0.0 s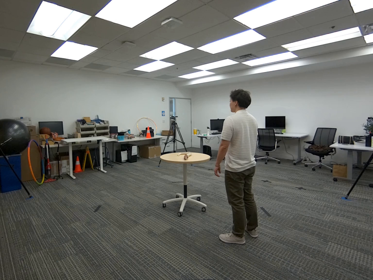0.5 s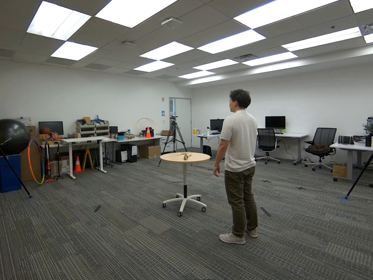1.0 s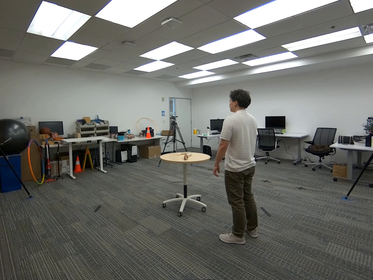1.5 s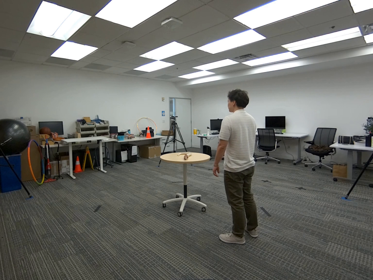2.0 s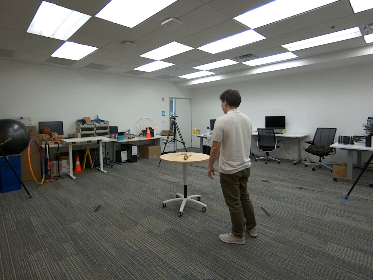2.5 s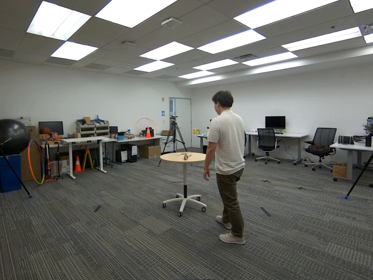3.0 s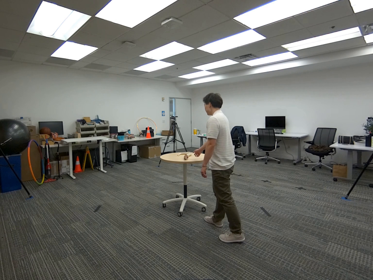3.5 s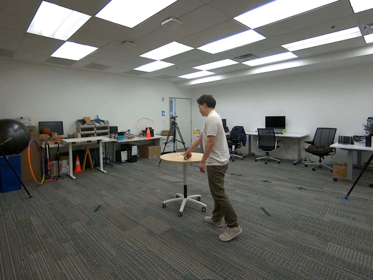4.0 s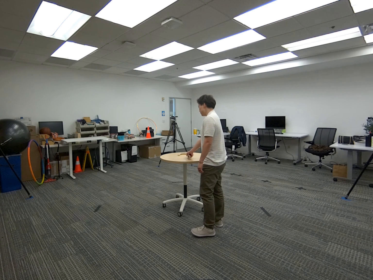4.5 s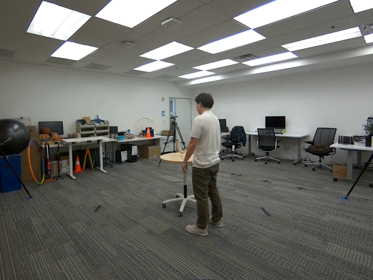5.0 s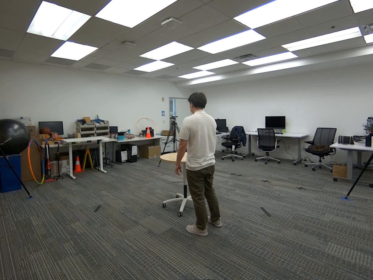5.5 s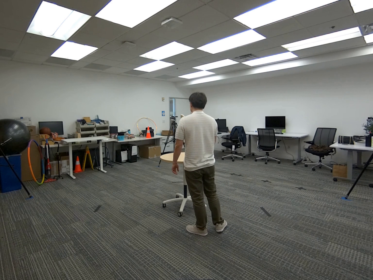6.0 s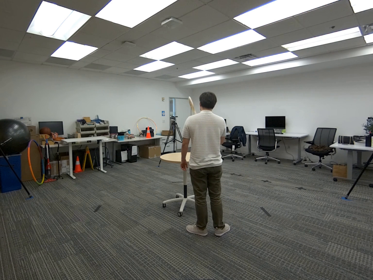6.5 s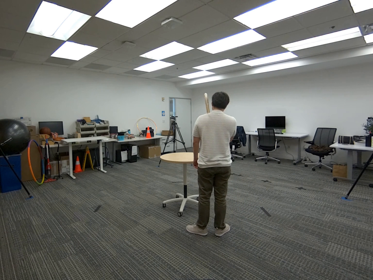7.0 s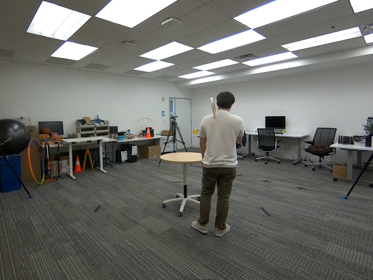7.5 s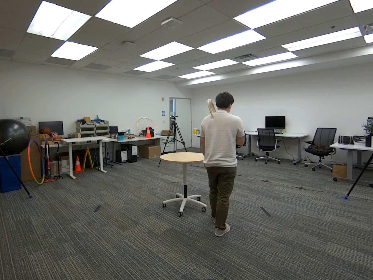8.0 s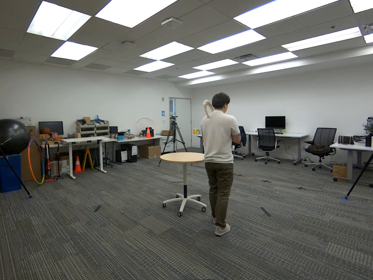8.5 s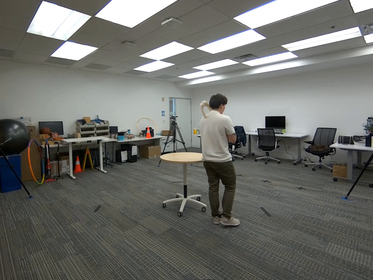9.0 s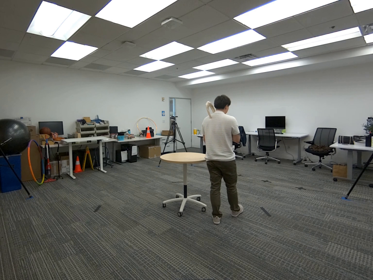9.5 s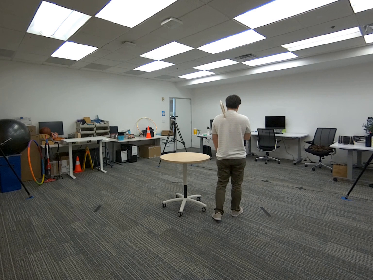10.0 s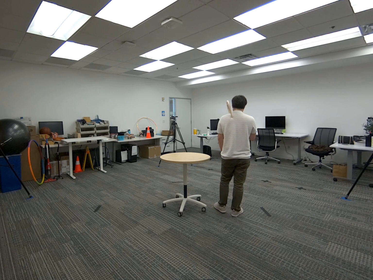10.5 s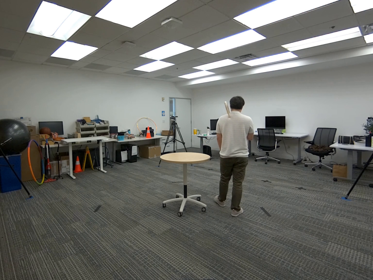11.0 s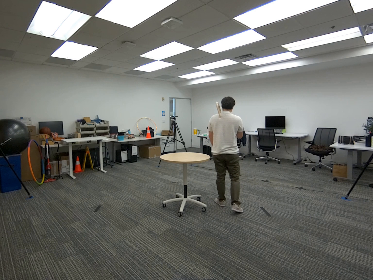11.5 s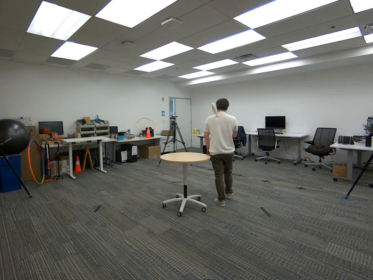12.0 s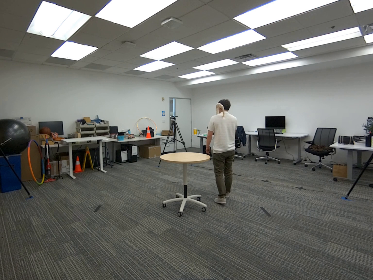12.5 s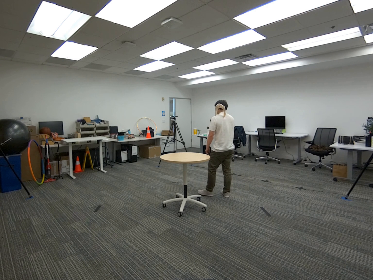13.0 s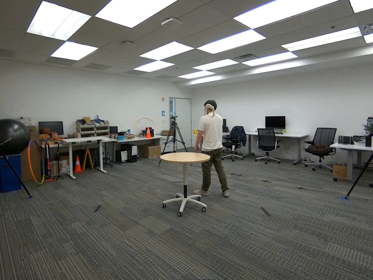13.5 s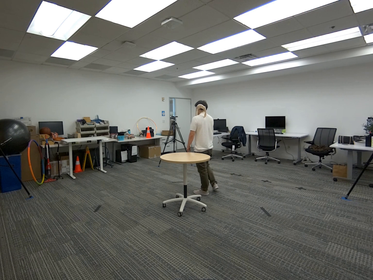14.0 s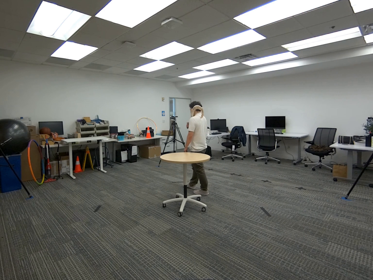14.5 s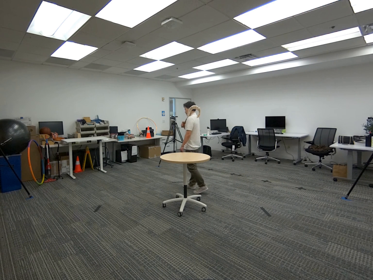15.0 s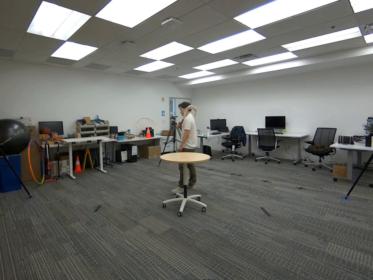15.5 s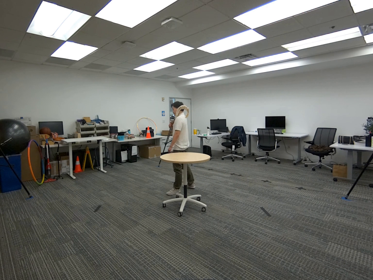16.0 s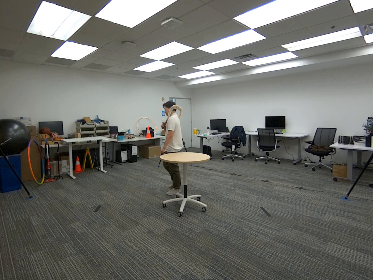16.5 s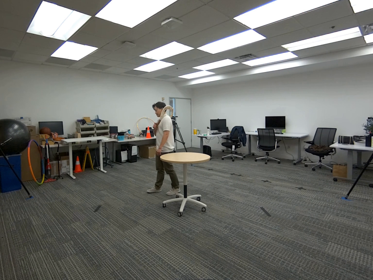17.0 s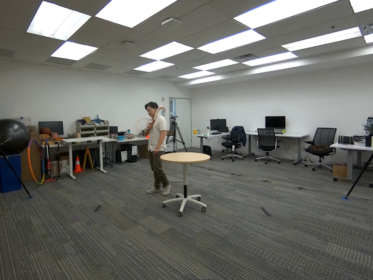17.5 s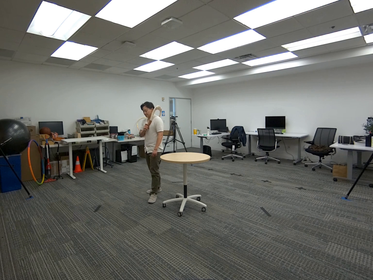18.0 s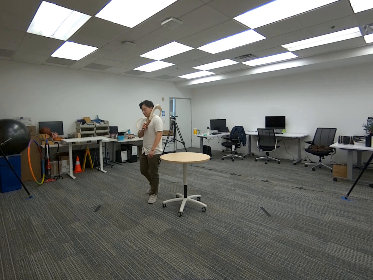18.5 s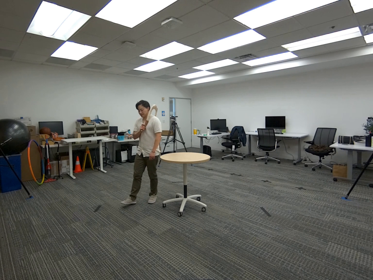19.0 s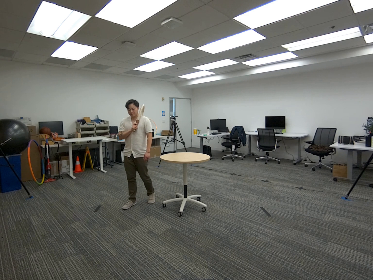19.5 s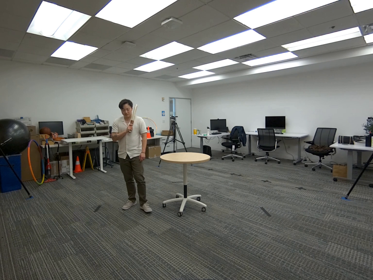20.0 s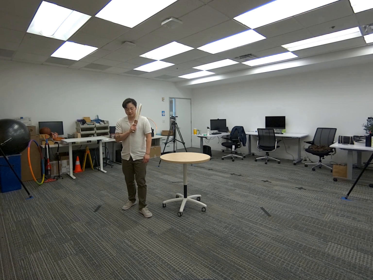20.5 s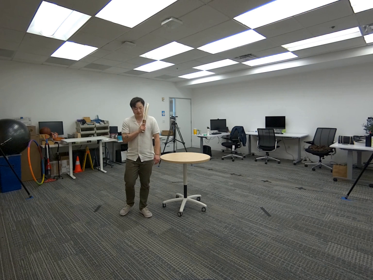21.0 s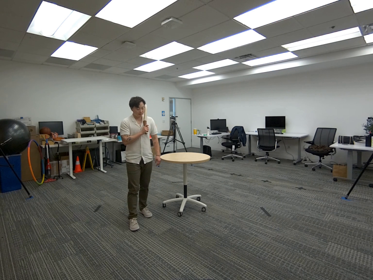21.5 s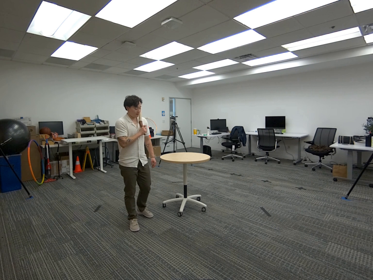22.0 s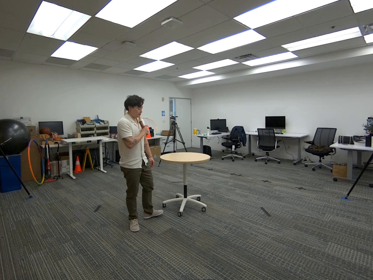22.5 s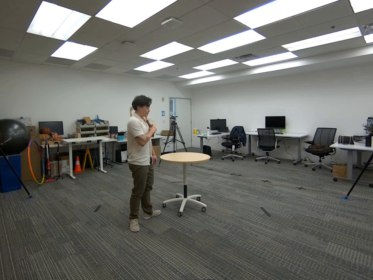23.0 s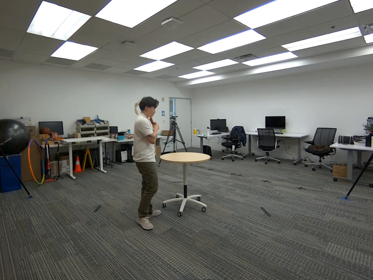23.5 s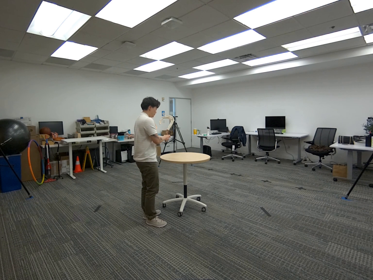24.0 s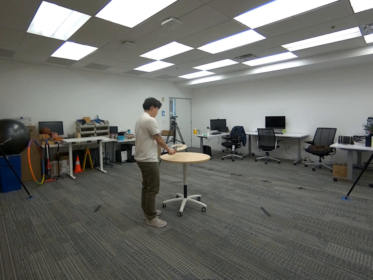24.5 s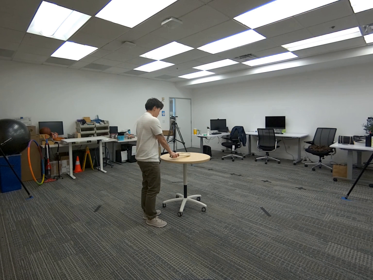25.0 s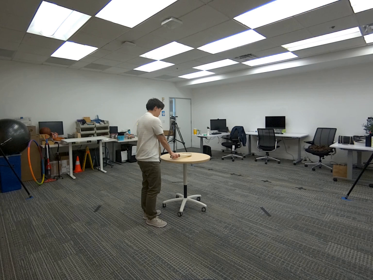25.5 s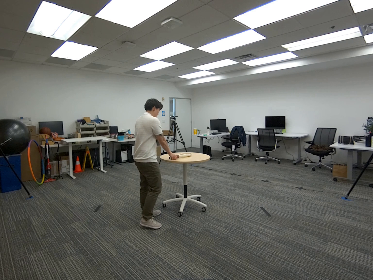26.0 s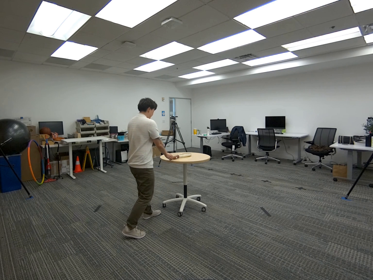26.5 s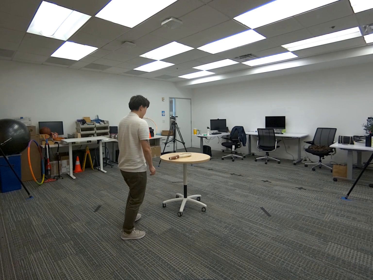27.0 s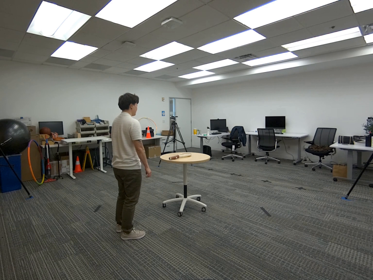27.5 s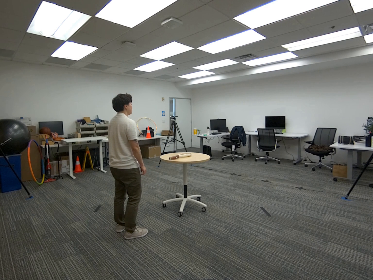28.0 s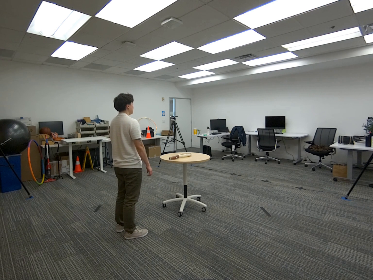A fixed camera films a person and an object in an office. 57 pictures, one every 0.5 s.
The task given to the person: Walk toward the round table where the Big Fish Hook is resting. Pick up the hook from the round table and position the curved section over your shoulder, allowing it to rest on your shoulder while you hold it with one hand. Walk around the round table one full lap. Remove the hook from your shoulder and place it on the table.
